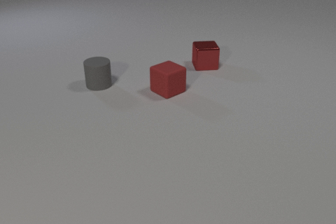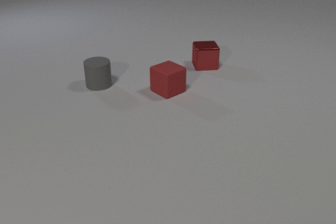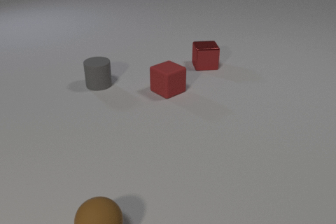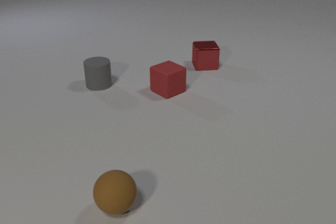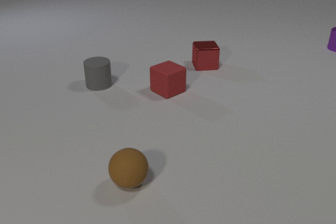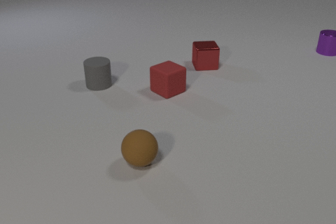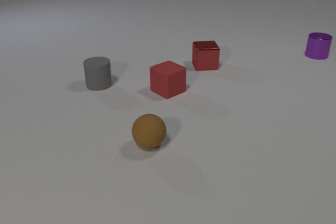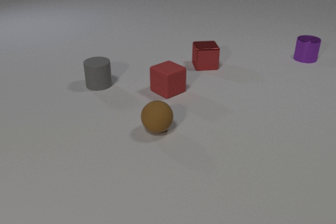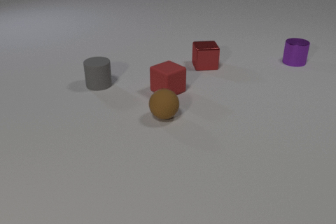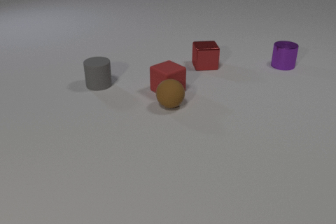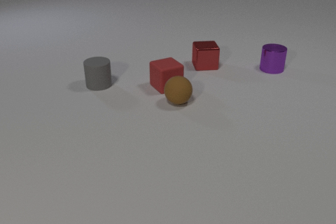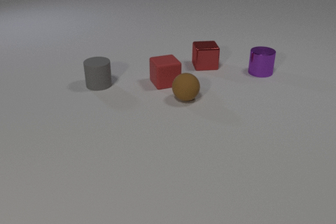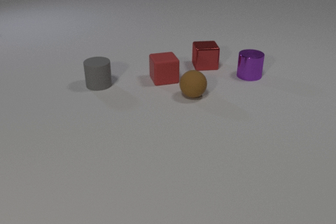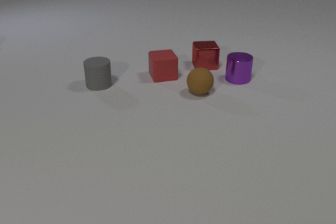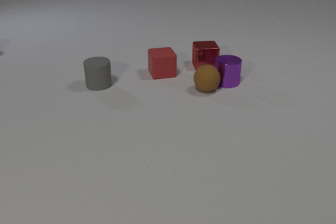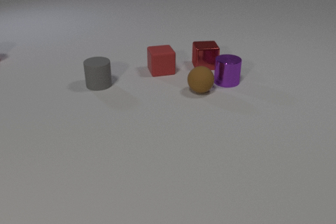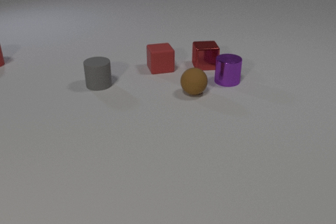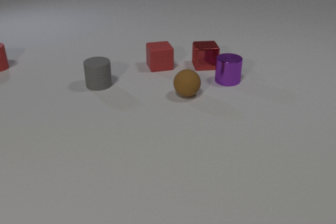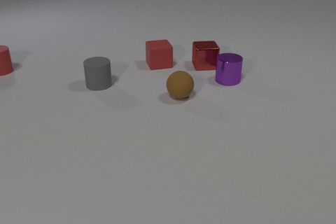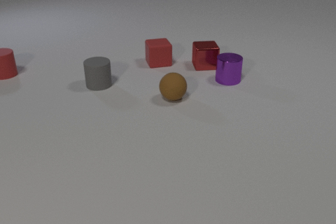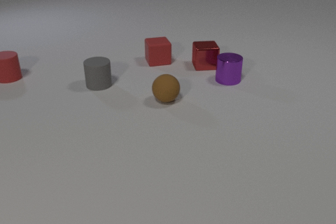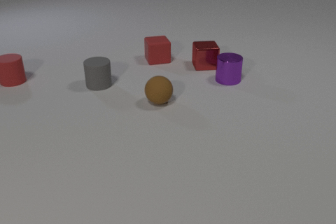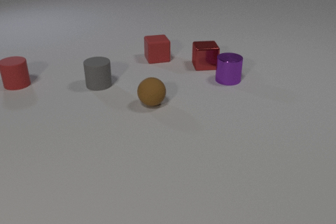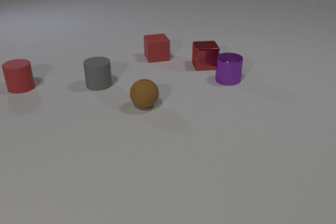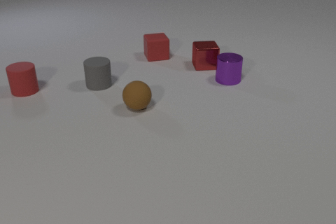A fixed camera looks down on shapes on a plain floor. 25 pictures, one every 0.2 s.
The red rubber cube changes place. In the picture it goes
away from the camera.
0.0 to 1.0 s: The brown rubber sphere comes in at the bottom edge, rolls away from the camera and to the right. The purple metal cylinder comes in at the right edge, slides toward the camera and to the left.
1.0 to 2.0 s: The brown rubber sphere rolls away from the camera. The red rubber cube slides away from the camera. The purple metal cylinder slides toward the camera and to the left. The brown rubber sphere and the red rubber cube collide.
2.0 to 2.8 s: The brown rubber sphere rolls away from the camera and to the right. The red rubber cube slides away from the camera. The purple metal cylinder slides to the left and toward the camera. The brown rubber sphere and the purple metal cylinder collide.
2.8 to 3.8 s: The brown rubber sphere rolls to the left and toward the camera. The red rubber cube slides away from the camera. The purple metal cylinder slides away from the camera. The red rubber cylinder comes in at the left edge, slides toward the camera.
3.8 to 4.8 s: The brown rubber sphere rolls to the left and toward the camera. The red rubber cube slides away from the camera. The red rubber cylinder slides toward the camera.
How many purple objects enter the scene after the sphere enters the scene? 1.
Are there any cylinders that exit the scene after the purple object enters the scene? no.
What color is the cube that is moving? red.
